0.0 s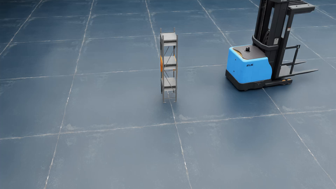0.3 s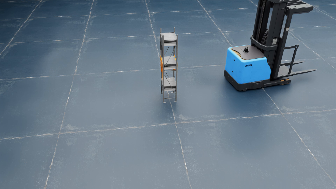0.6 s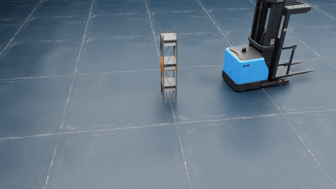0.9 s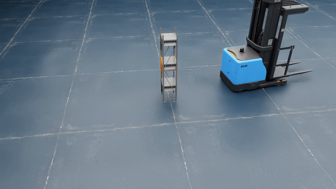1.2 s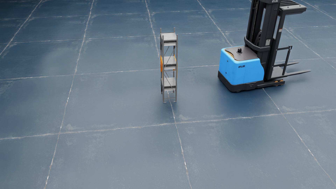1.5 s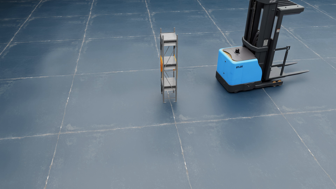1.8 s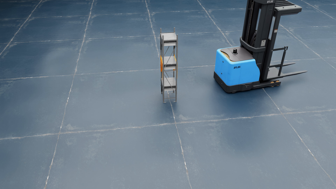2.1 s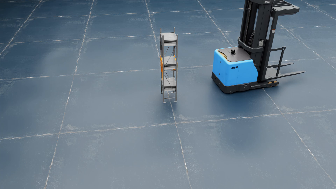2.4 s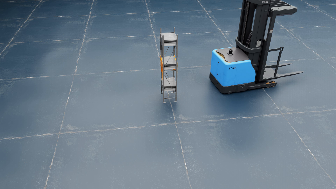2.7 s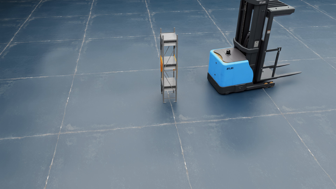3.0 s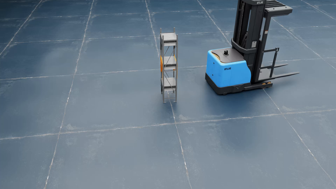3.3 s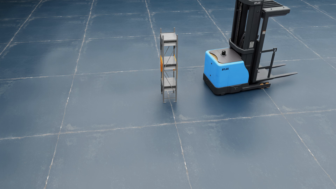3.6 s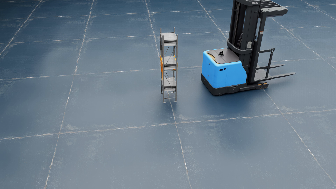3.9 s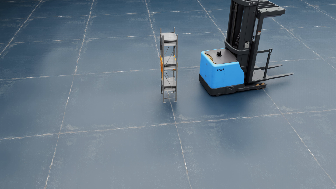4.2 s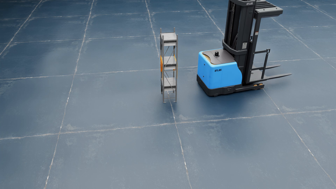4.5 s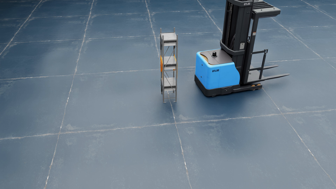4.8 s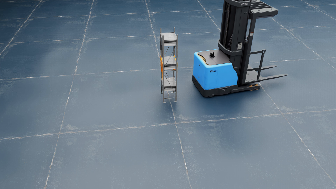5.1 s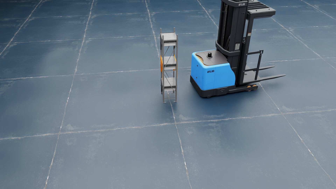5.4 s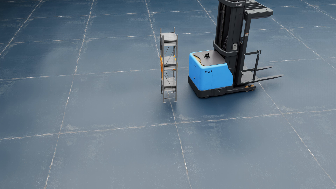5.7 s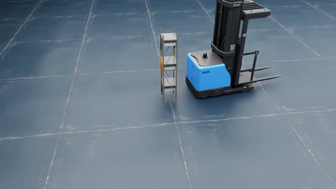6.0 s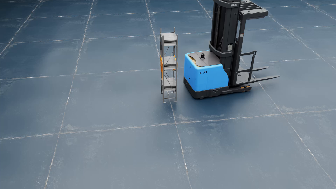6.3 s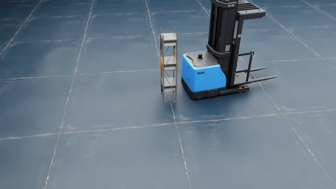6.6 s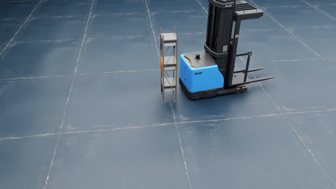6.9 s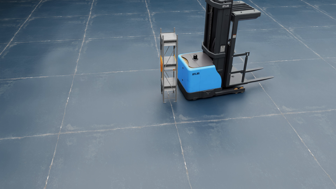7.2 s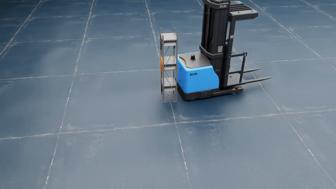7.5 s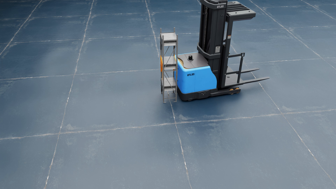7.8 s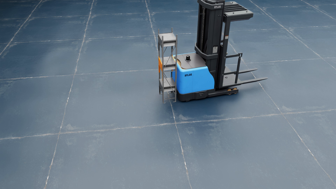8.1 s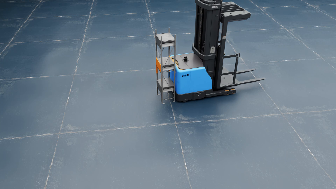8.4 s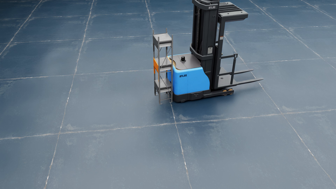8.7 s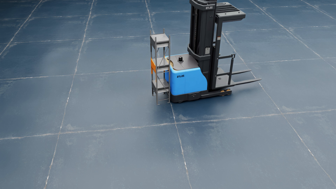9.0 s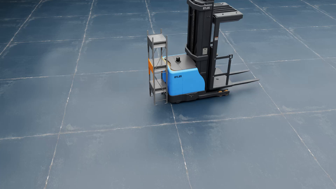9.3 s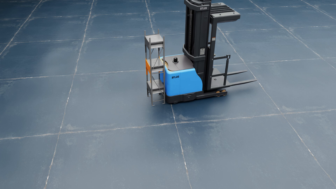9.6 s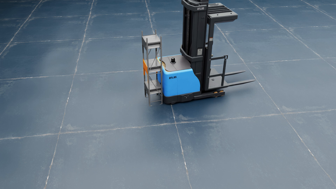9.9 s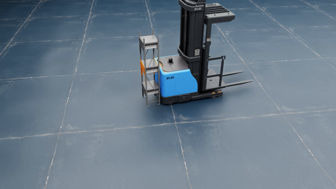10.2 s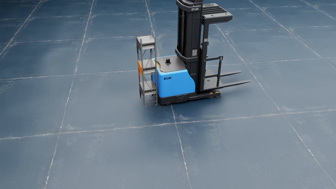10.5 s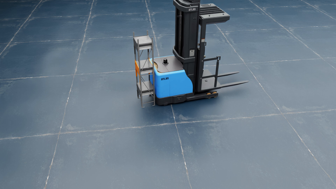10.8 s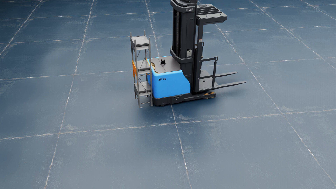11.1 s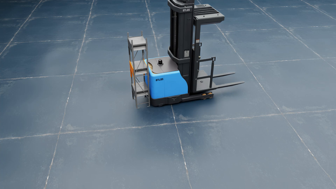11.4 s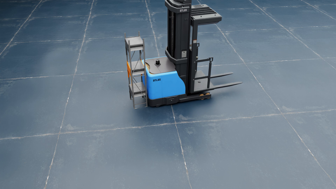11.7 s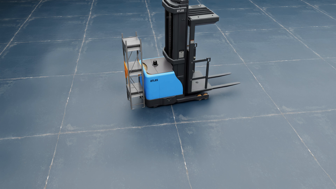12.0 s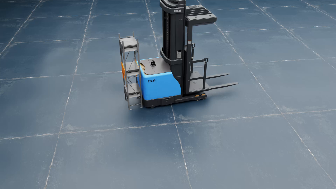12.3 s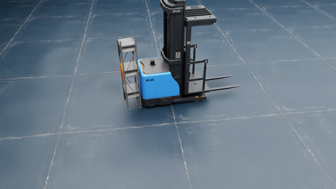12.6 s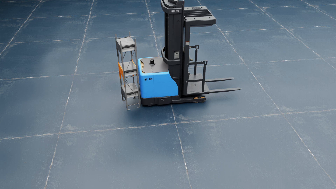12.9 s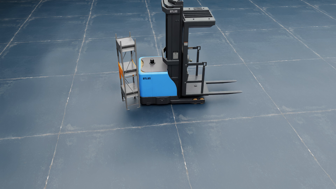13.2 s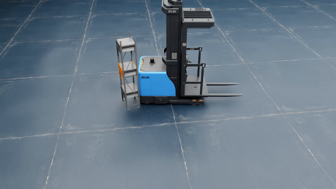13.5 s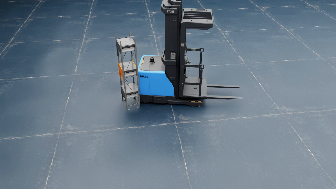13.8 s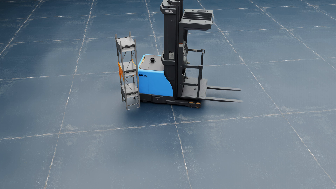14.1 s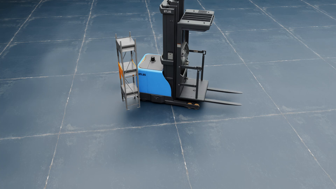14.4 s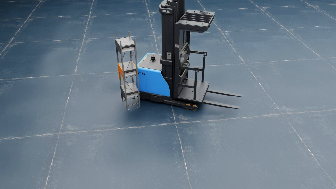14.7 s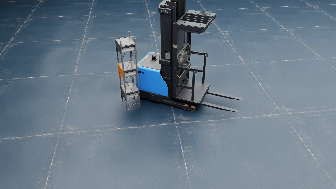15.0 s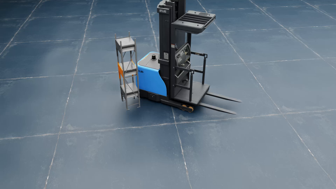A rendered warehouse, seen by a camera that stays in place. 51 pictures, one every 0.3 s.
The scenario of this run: A forklift runs into an object in its way.
